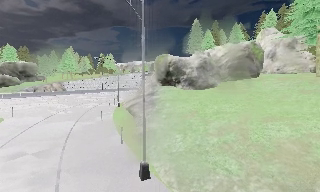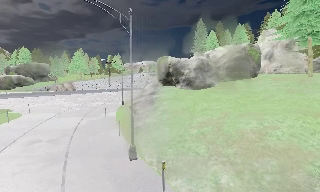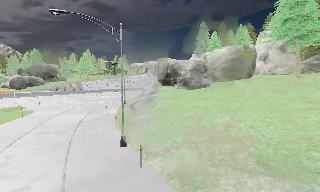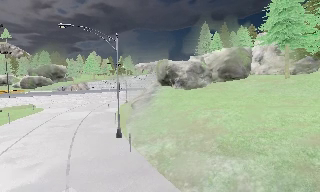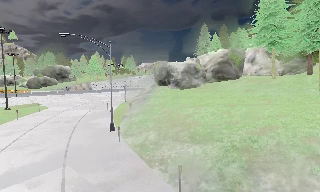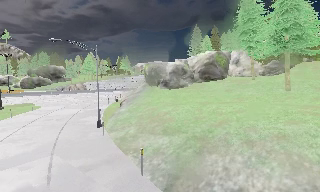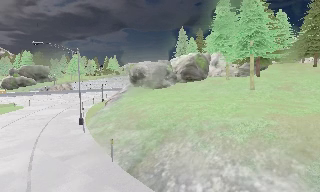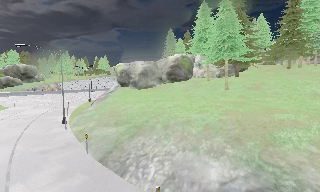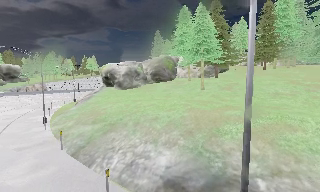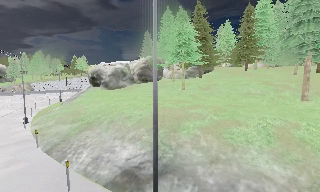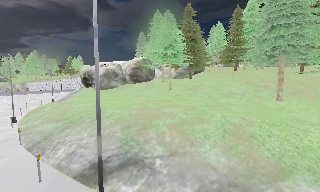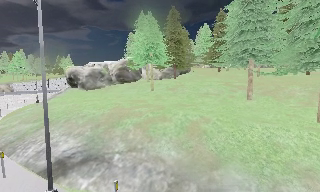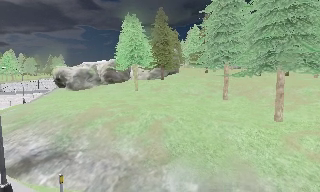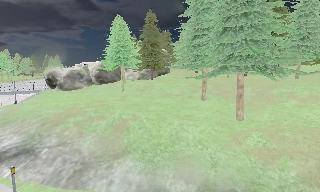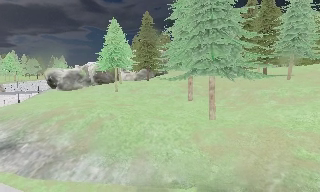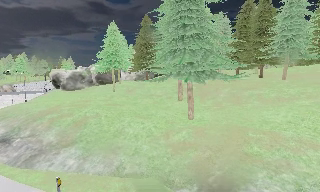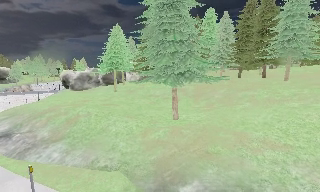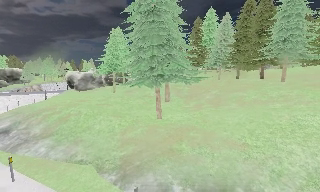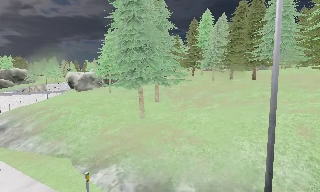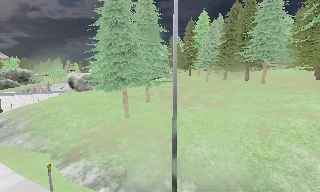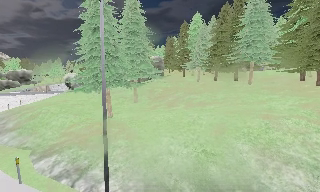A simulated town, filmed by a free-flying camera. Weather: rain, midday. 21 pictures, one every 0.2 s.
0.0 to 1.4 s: The camera travels backward and to its right, about 14 m, so what stands in front gets smaller.
1.4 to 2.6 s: The camera pans to its right, which is clockwise from overhead, by about 10 degrees. It travels to its right and backward, about 11 m, so close, fixed things drift to the left.
2.6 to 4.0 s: The camera pans to its left, which is counterclockwise from overhead, by about 15 degrees. It travels to its right, about 15 m, so close, fixed things drift to the left.
The film runs backward here.
